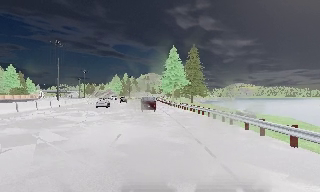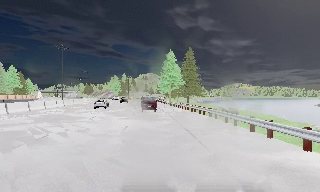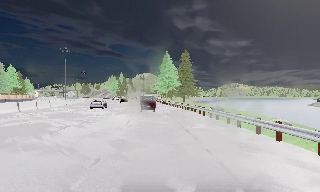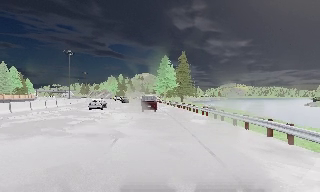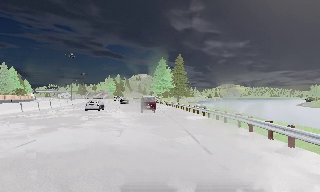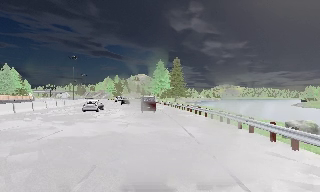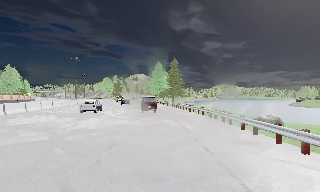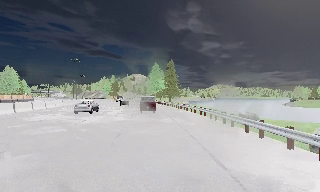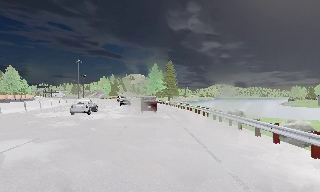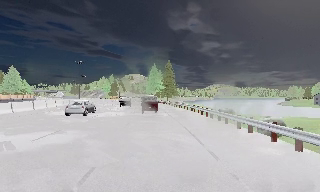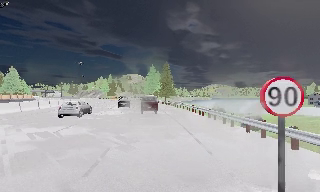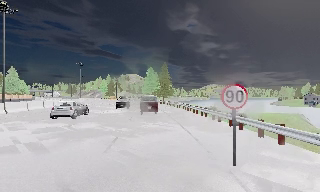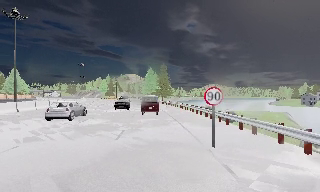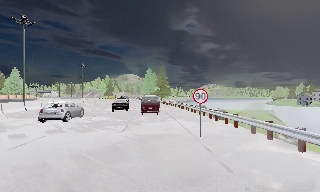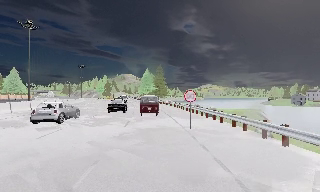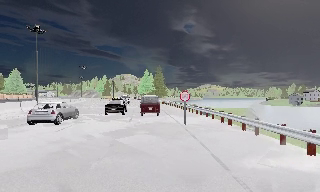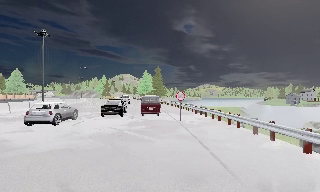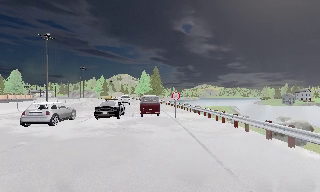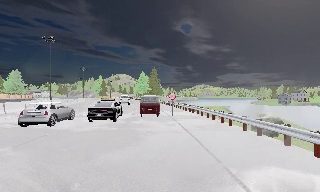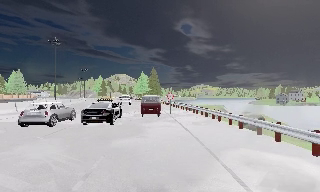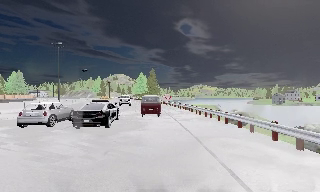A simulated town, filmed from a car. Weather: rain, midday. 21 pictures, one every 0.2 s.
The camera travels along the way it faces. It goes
backward.
0.0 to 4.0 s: The camera pans to its right, which is clockwise from overhead, by about 10 degrees. It travels backward, about 35 m, so what stands in front gets smaller.
The film runs backward here.
